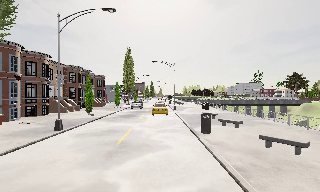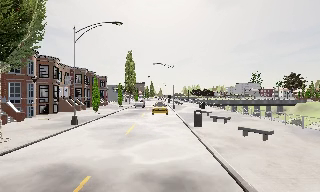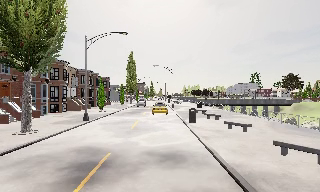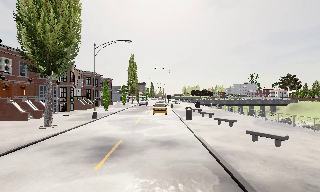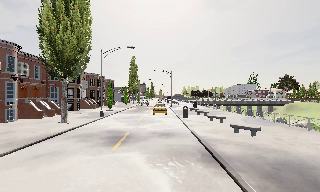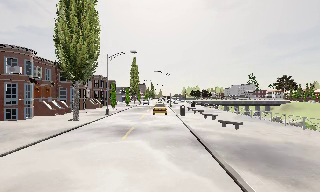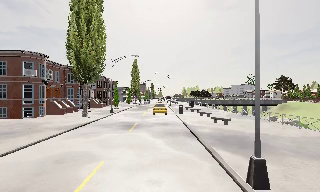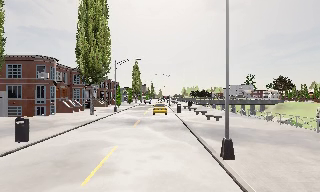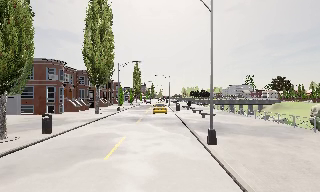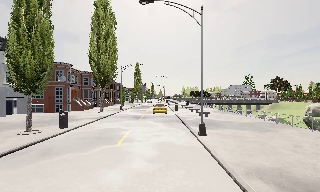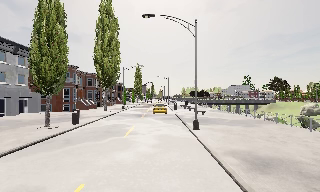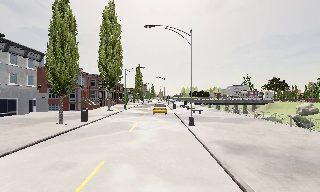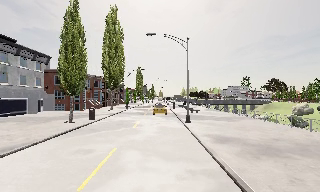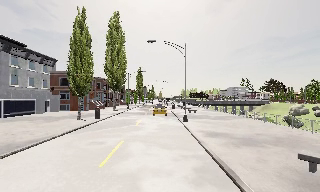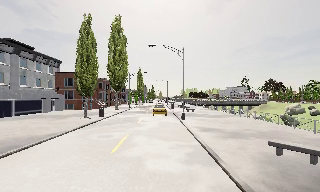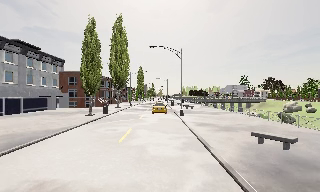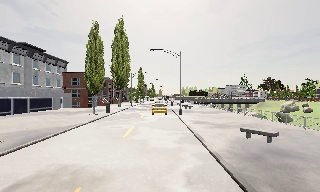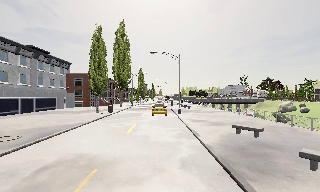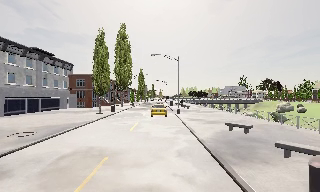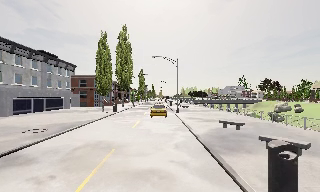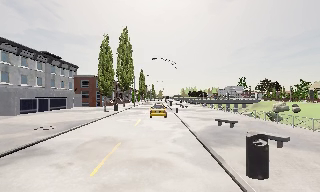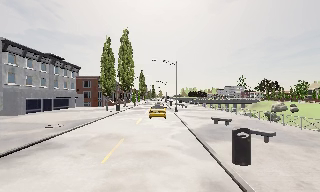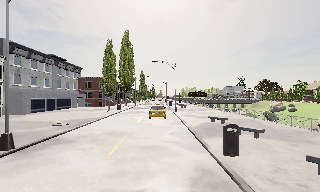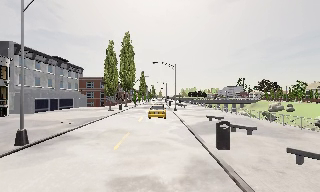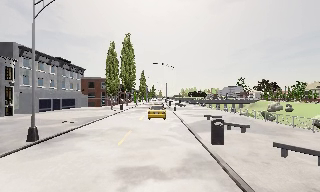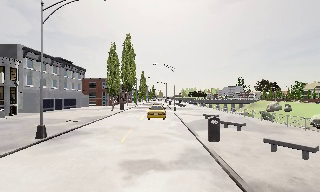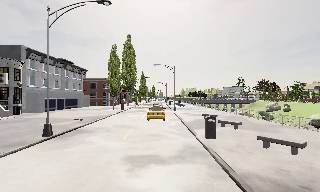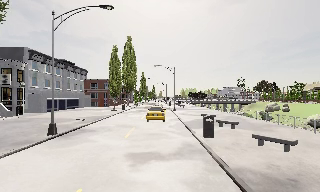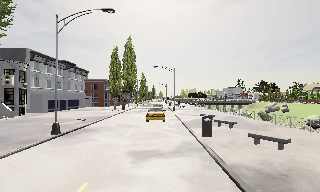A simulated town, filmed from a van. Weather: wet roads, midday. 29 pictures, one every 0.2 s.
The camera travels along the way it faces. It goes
backward.
0.0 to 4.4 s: The camera travels backward, about 30 m, so what stands in front gets smaller. It loses speed.
4.4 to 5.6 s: The camera travels backward, about 3 m, so what stands in front gets smaller. It loses speed.
The film runs backward here.
